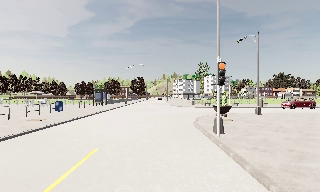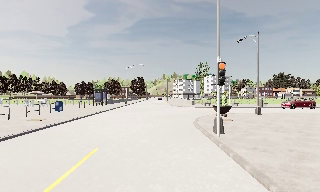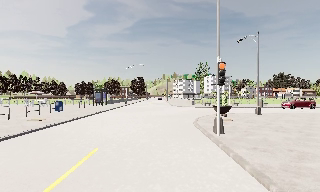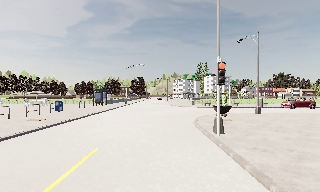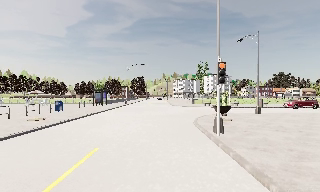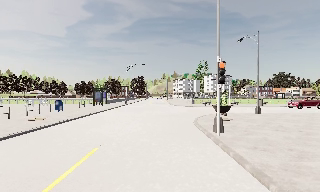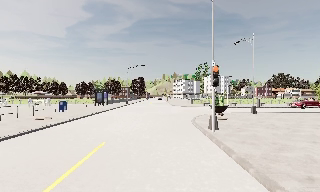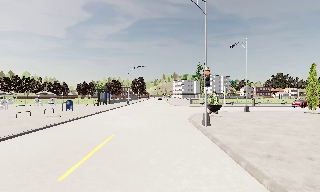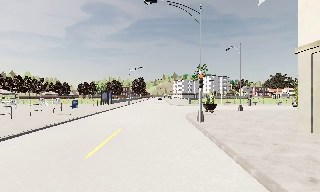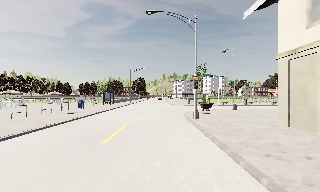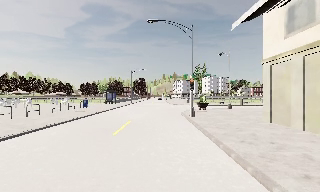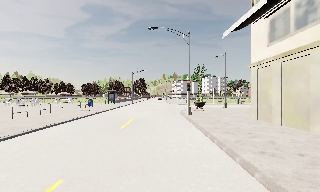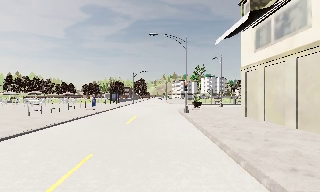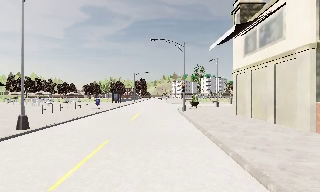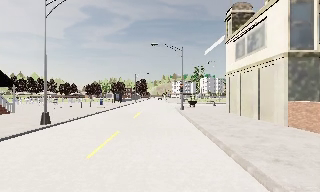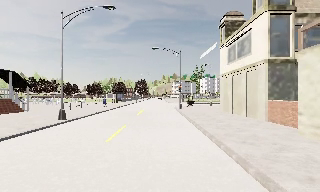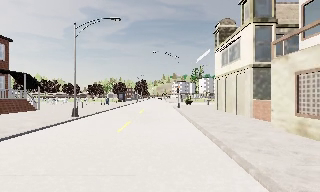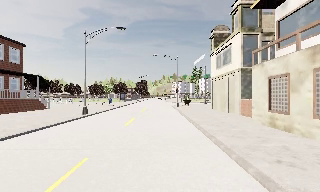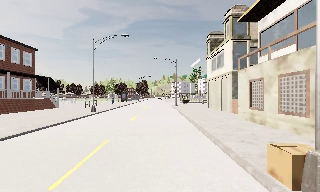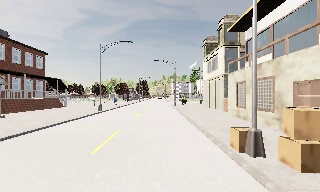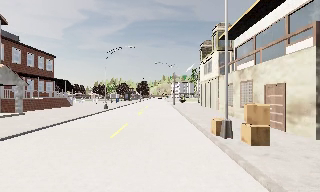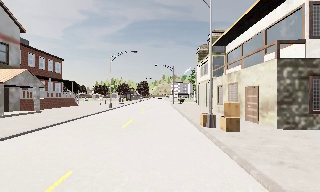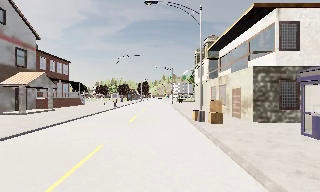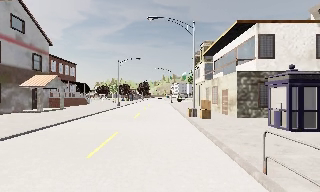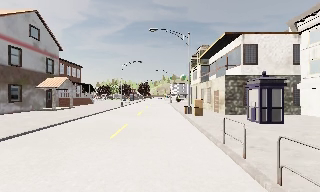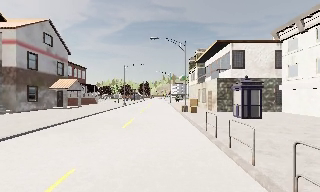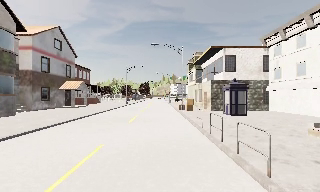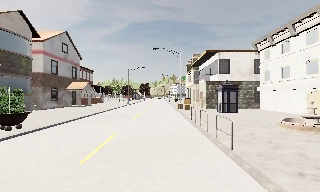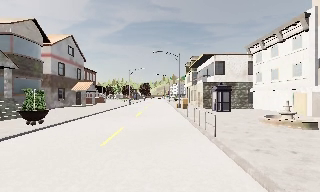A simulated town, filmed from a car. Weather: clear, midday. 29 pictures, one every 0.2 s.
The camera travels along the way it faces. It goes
backward.
0.0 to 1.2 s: The camera travels backward, about 0.5 m, so what stands in front gets smaller. It gains speed.
1.2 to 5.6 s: The camera travels backward, about 35 m, so what stands in front gets smaller.
The film runs backward here.
